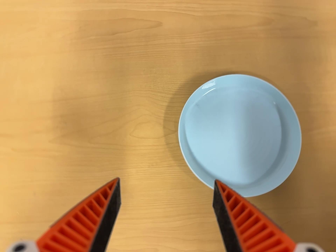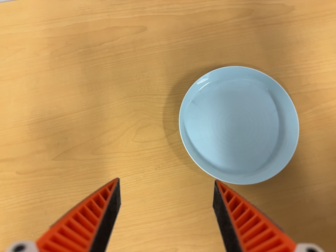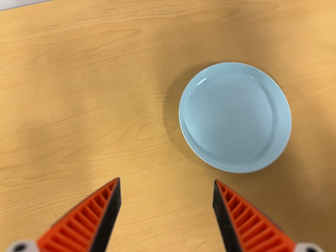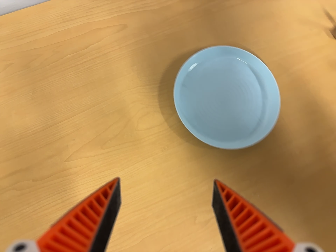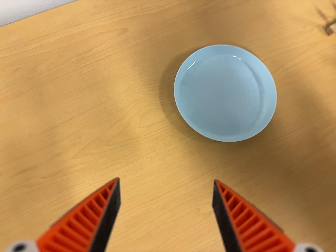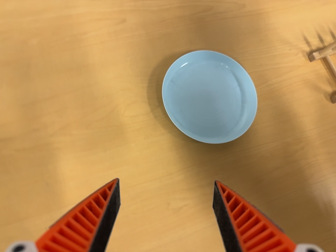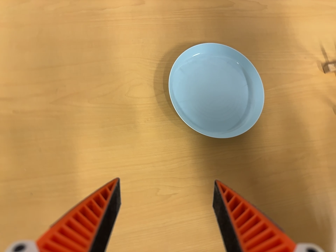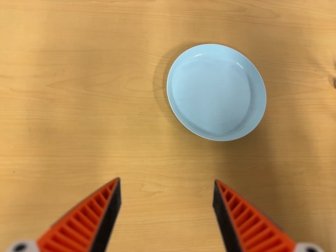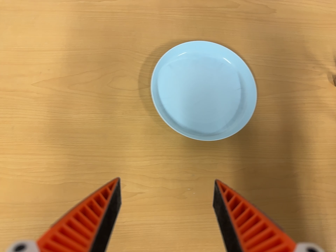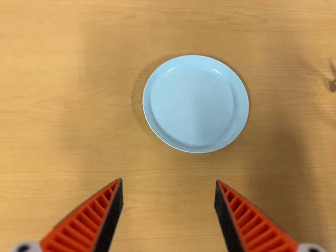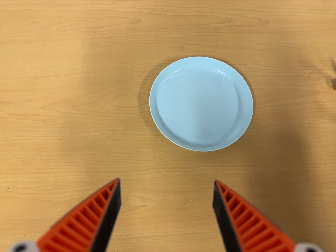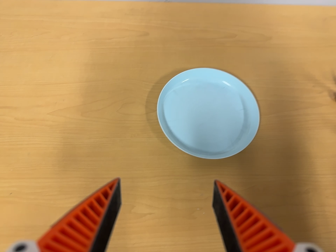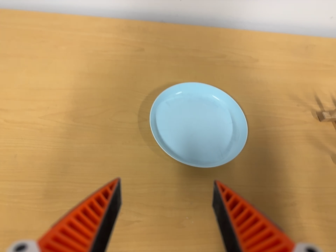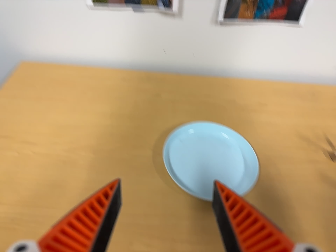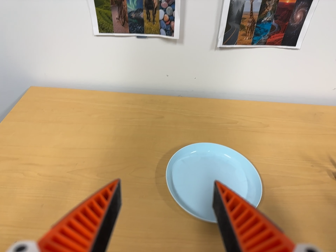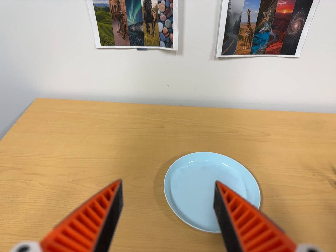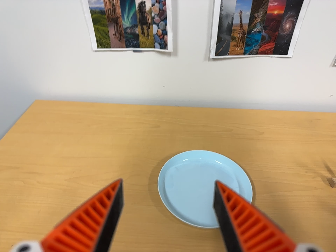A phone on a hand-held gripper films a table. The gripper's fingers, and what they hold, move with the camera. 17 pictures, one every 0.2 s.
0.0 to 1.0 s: The camera pans to its right by about 10 degrees. It travels backward, toward the bottom of its view and to its left, about 12 cm, so what stands in front gets smaller. It rolls about its line of sight by about 10 degrees, and the scene rotates counterclockwise.
1.0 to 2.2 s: The camera pans to its left by about 10 degrees. It travels to its right and toward the bottom of its view, about 14 cm. Its aim tips toward the top of its view by about 10 degrees. It rolls about its line of sight by about 15 degrees, and the scene rotates clockwise.
2.2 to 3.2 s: The camera travels toward the bottom of its view, backward and to its right, about 10 cm. Its aim tips toward the top of its view by about 25 degrees, and the scene shifts downward.
The film runs backward here.
